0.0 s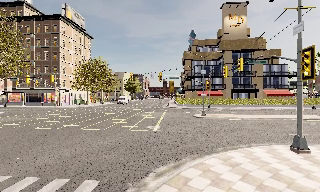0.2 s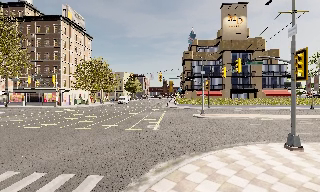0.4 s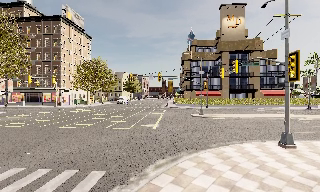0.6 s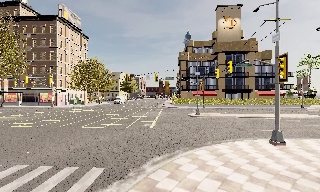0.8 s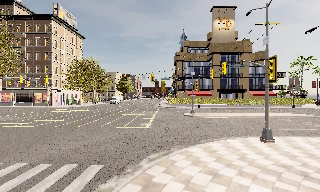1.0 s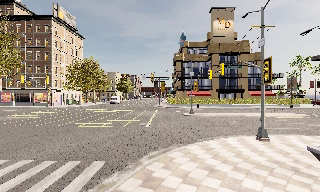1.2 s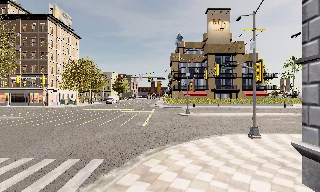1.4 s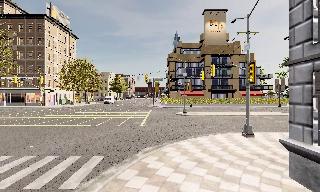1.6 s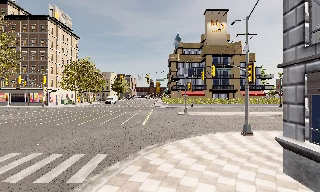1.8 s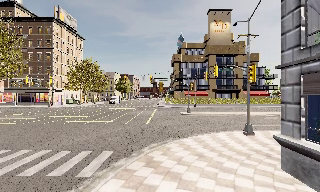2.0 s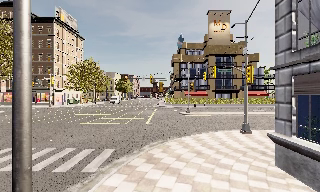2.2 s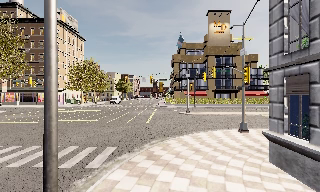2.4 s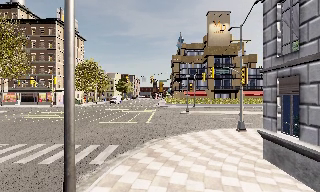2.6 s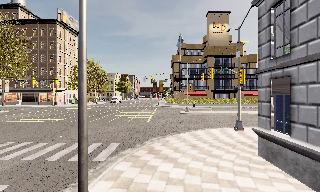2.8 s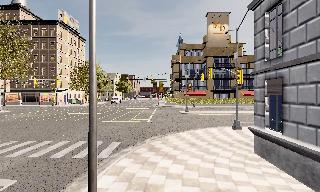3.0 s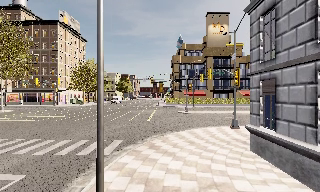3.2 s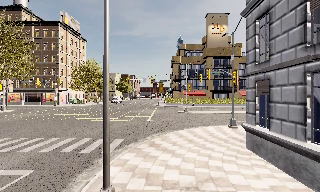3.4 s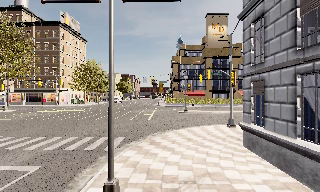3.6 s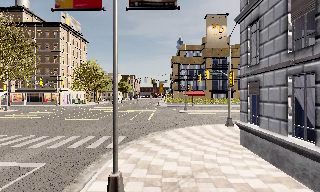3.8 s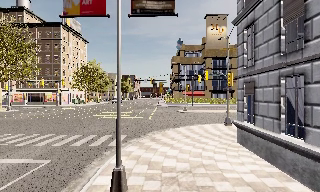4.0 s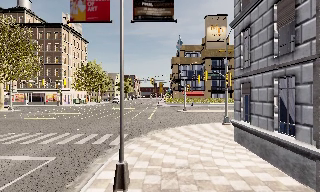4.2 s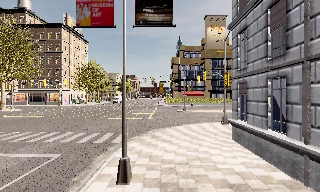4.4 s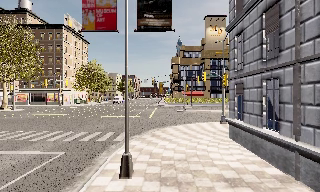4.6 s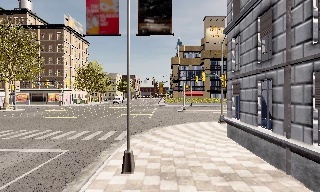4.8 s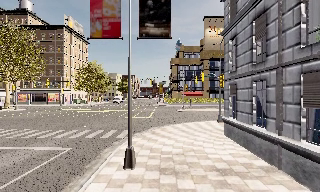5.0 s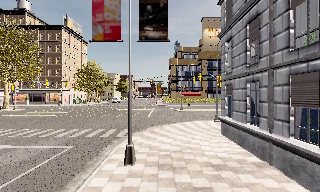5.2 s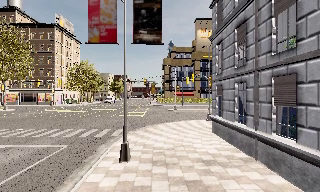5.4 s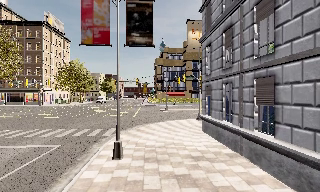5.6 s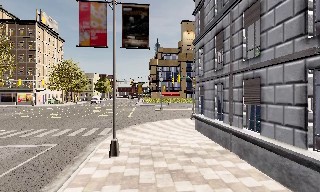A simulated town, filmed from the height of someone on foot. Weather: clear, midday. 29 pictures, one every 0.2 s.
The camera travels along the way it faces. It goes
backward.
0.0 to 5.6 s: The camera swings to its right by about 10 degrees, and the scene slides to the left. It travels backward, about 9 m, so what stands in front gets smaller.
The film runs backward here.
